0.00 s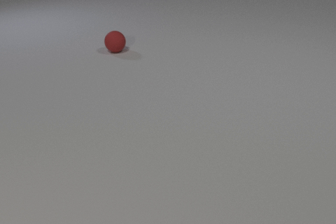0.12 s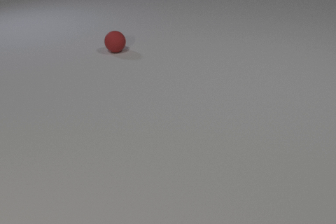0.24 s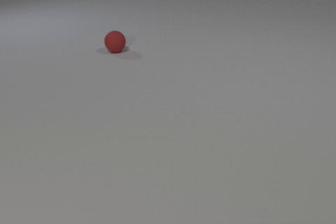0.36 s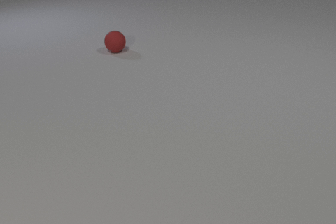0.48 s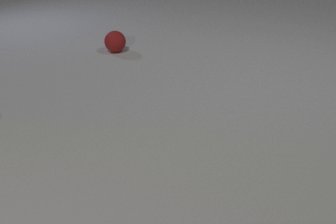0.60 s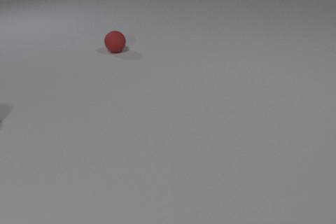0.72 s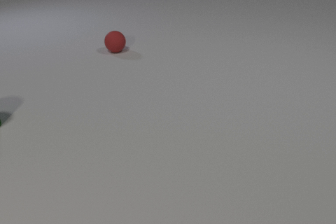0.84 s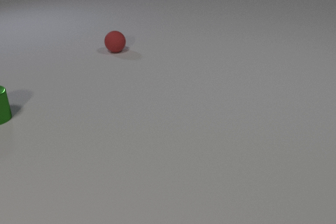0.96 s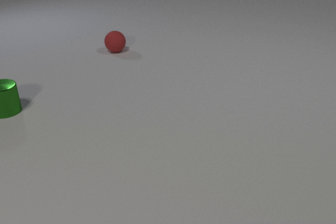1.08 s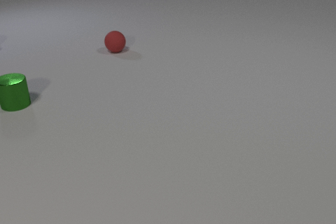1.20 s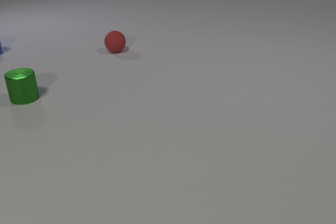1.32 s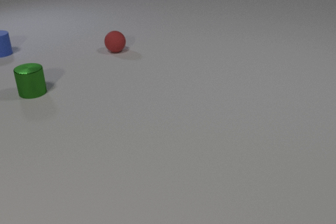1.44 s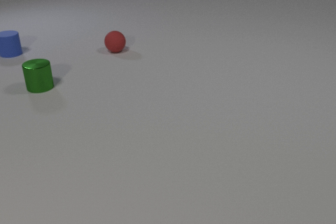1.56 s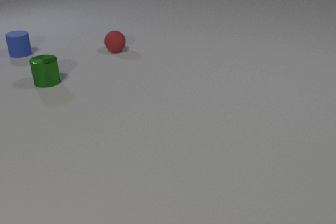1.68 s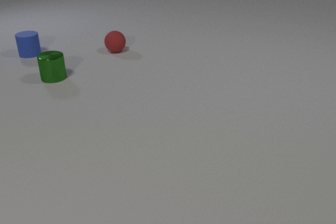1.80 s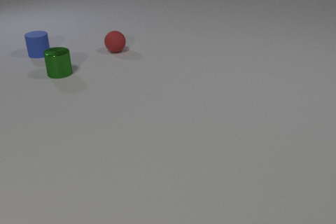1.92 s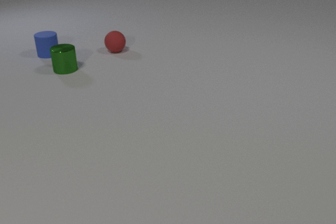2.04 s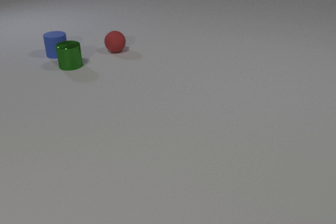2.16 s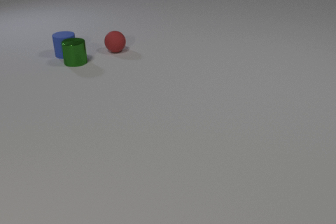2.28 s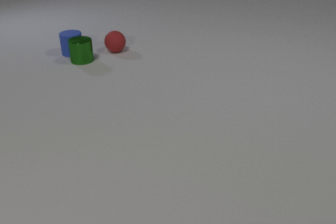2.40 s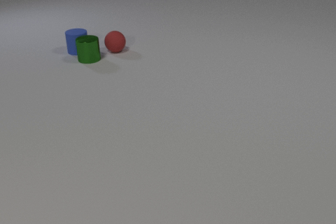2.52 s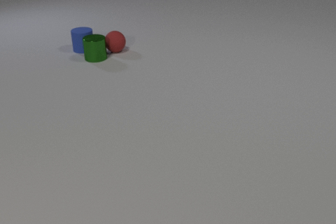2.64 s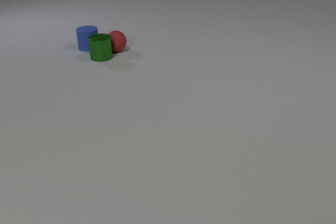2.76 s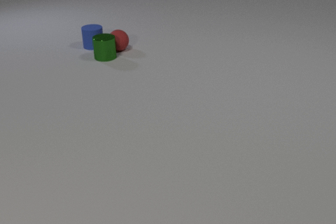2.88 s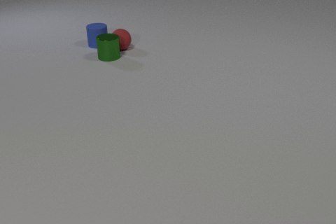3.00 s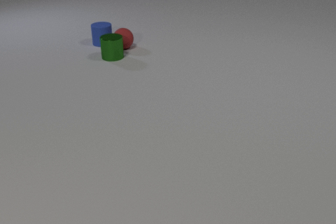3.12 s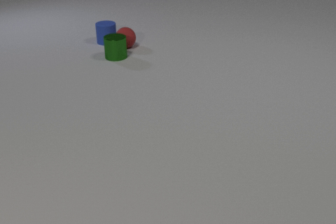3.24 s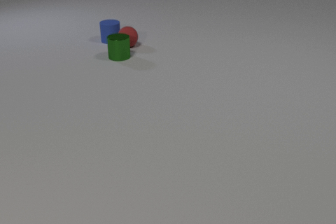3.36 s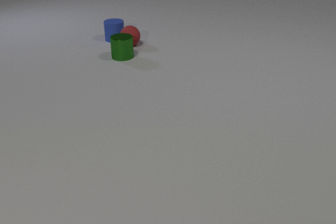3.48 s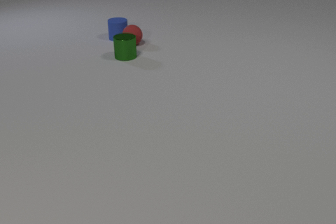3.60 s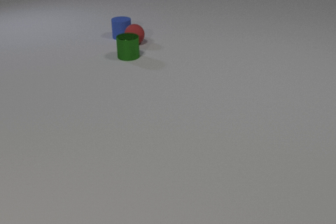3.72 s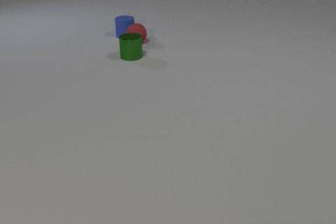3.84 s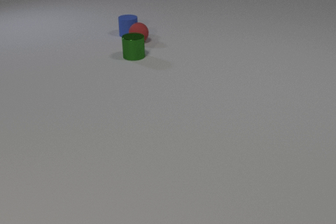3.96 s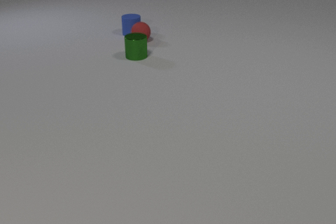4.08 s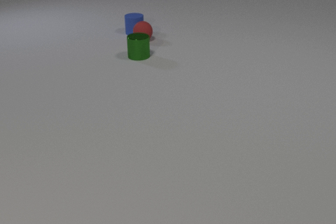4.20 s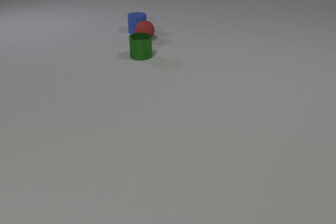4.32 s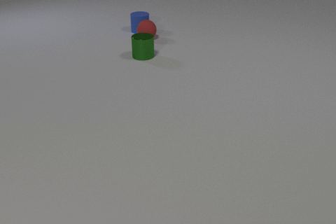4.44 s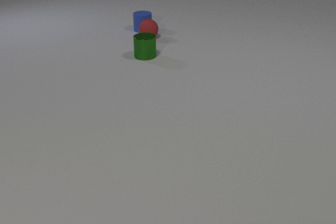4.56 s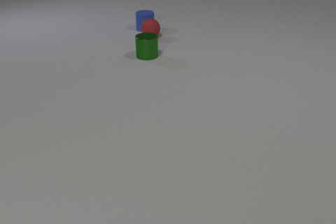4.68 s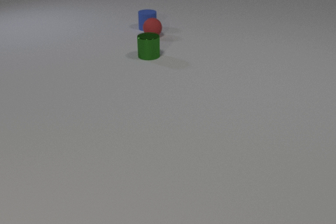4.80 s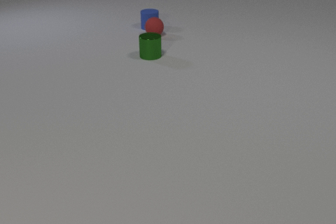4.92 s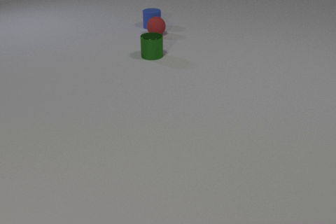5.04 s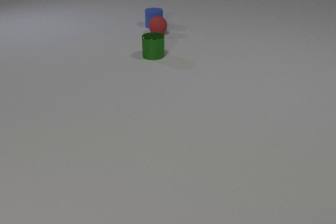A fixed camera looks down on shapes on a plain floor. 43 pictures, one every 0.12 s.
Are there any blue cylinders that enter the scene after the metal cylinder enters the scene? yes.
How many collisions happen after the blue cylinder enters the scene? 2.
How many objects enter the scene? 2.
0.00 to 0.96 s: The green metal cylinder comes in at the left edge, slides away from the camera and to the right.
0.96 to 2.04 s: The green metal cylinder slides away from the camera and to the right. The blue rubber cylinder comes in at the left edge, slides to the right and toward the camera.
2.04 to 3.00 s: The green metal cylinder slides to the right. The blue rubber cylinder slides to the right and away from the camera. The red rubber sphere rolls away from the camera and to the right. The green metal cylinder and the blue rubber cylinder collide. The green metal cylinder and the red rubber sphere collide.
3.00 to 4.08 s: The green metal cylinder slides to the right. The blue rubber cylinder slides to the right and away from the camera. The red rubber sphere rolls away from the camera and to the right.
4.08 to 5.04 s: The green metal cylinder slides to the right. The blue rubber cylinder slides away from the camera and to the right. The red rubber sphere rolls away from the camera and to the right.
